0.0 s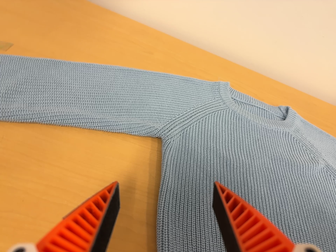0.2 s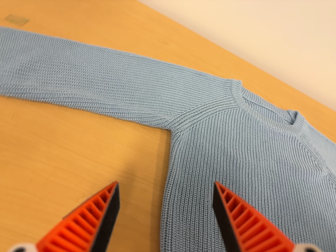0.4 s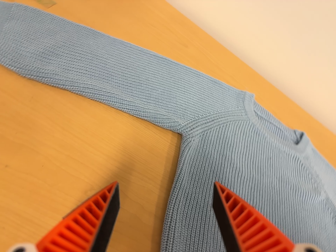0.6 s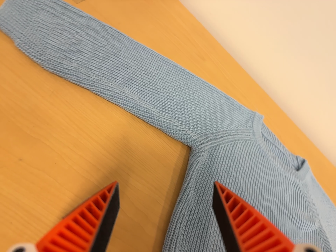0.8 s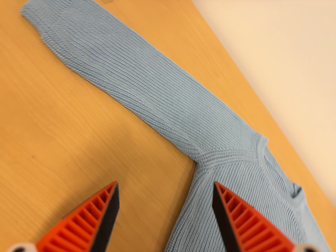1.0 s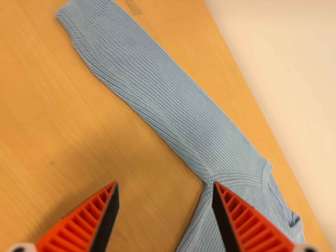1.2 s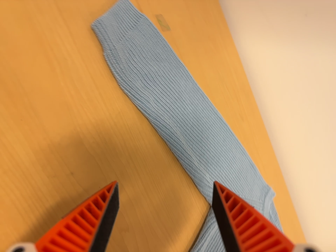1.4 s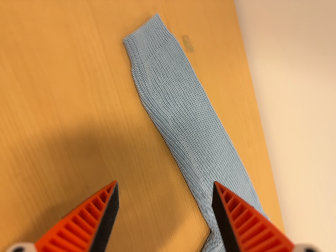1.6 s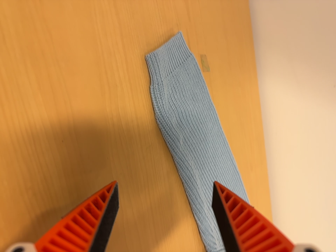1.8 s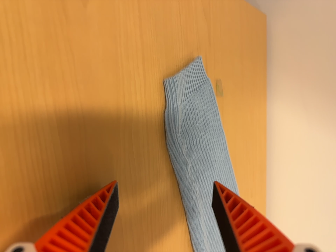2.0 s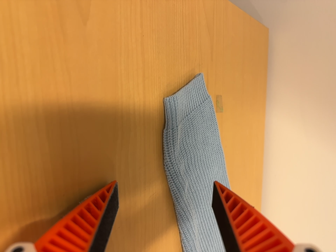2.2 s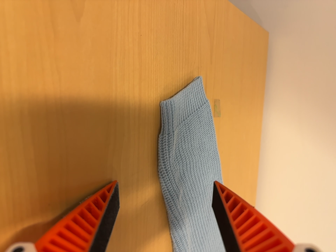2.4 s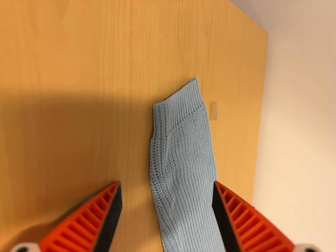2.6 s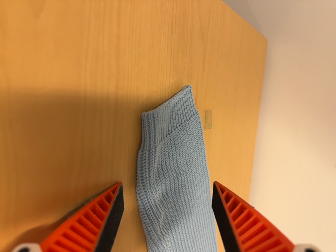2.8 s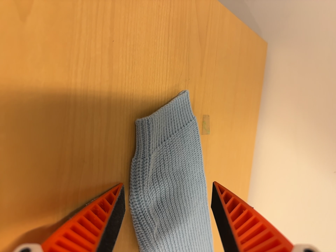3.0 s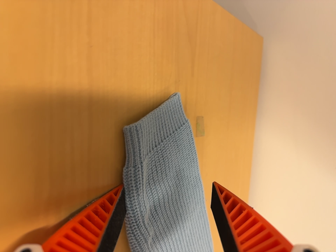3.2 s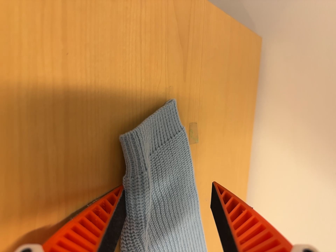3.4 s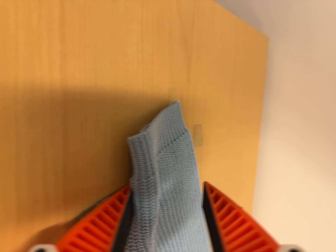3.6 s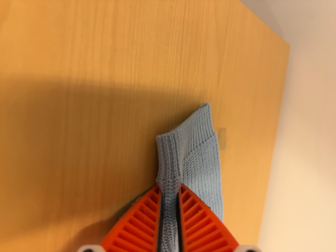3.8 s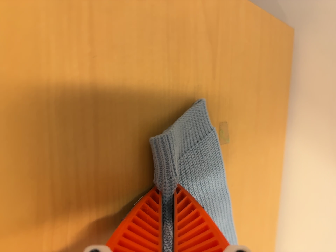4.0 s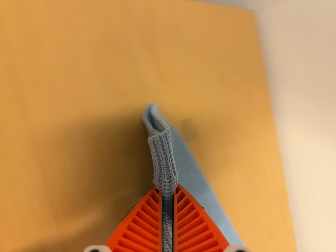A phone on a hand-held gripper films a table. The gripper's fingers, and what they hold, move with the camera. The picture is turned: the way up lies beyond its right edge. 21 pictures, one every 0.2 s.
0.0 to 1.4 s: The camera travels to its left and toward the top of its view, about 20 cm, so close, fixed things drift to the right. It rolls about its line of sight by about 55 degrees, and the scene rotates clockwise.
1.4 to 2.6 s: The camera travels toward the top of its view and forward, about 10 cm, so close, fixed things drift downward. It rolls about its line of sight by about 20 degrees, and the scene rotates clockwise.
2.6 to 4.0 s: The camera pans to its left by about 10 degrees. It travels to its right, about 9 cm. It rolls about its line of sight by about 15 degrees, and the scene rotates counterclockwise.
The film runs forward here.
